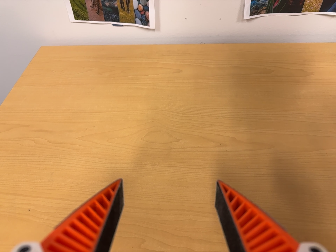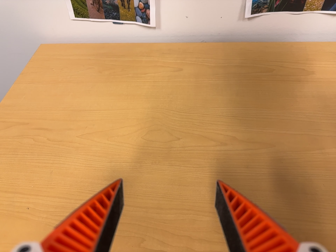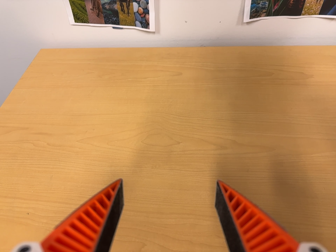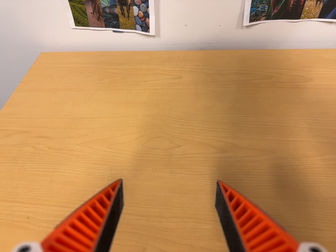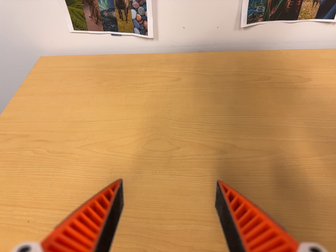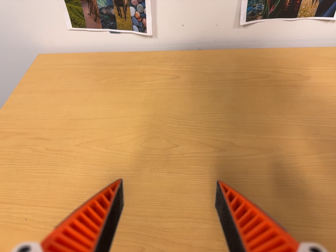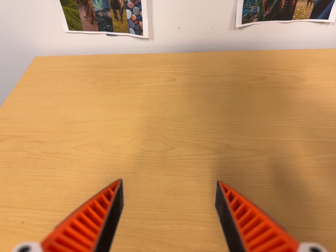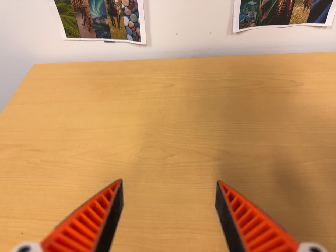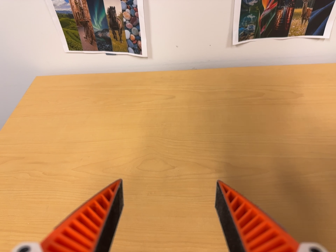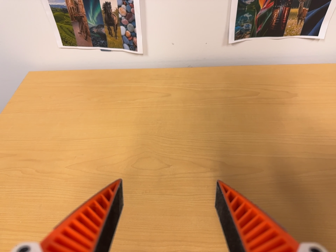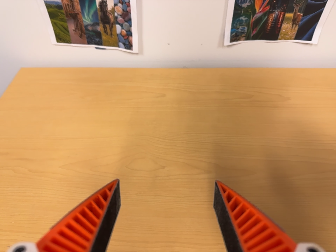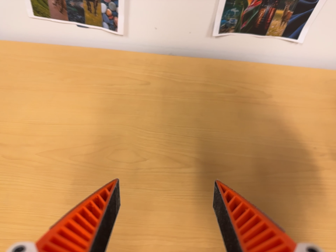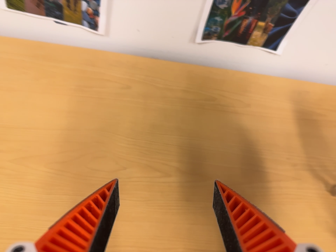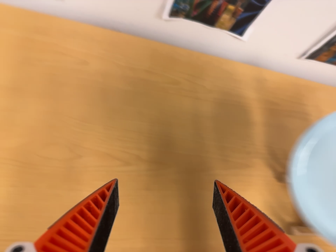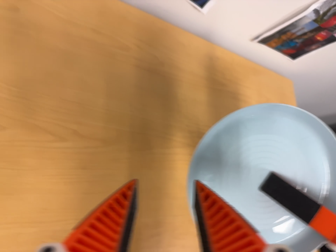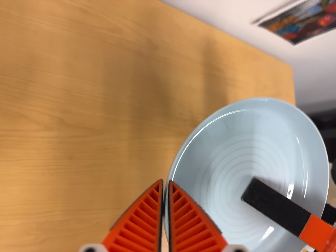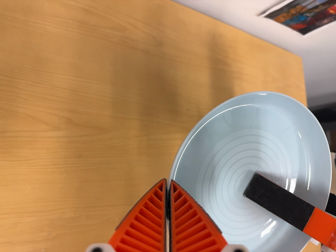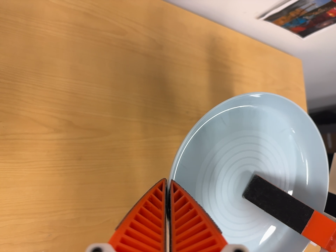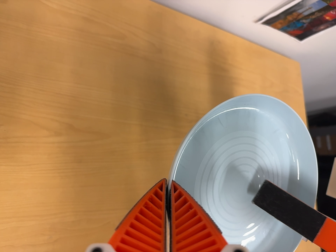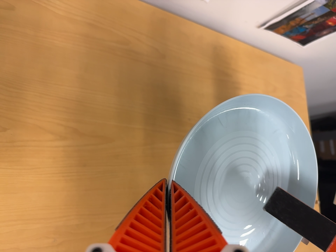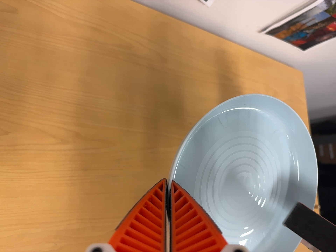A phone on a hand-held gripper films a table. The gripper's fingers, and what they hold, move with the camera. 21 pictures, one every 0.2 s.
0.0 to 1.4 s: The camera shifts only a little, or ends up much as it began.
1.4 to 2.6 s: The camera swings to its right by about 25 degrees, and the scene slides to the left. It travels toward the top of its view and to its left, about 12 cm. Its aim tips toward the bottom of its view by about 15 degrees. It rolls about its line of sight by about 10 degrees, and the scene rotates clockwise.
2.6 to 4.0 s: The camera pans to its right by about 10 degrees. It travels toward the top of its view, about 7 cm. Its aim tips toward the bottom of its view by about 15 degrees.
The film runs backward here.
